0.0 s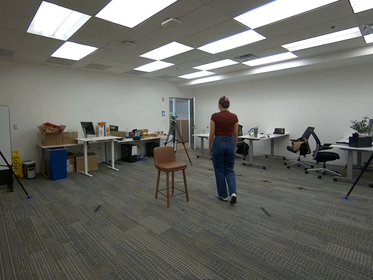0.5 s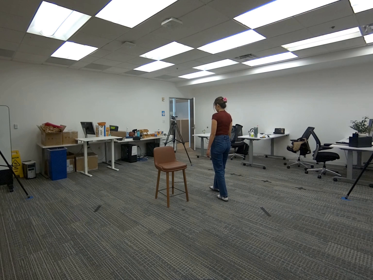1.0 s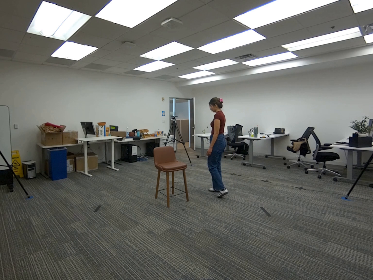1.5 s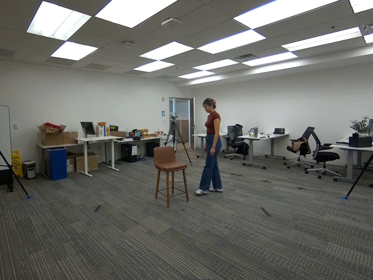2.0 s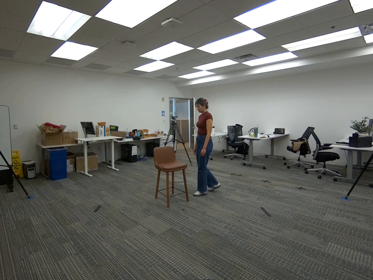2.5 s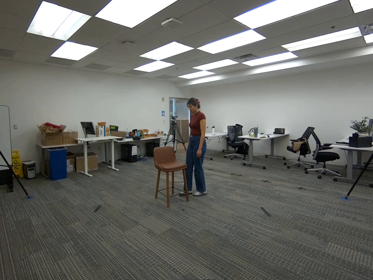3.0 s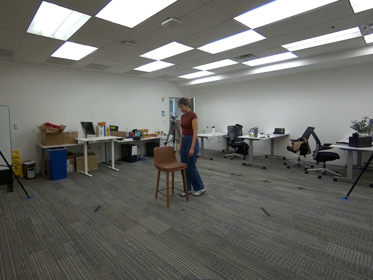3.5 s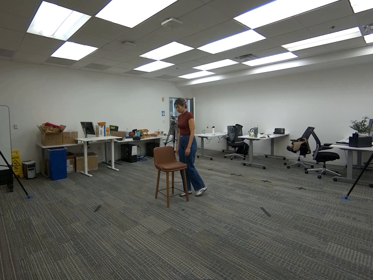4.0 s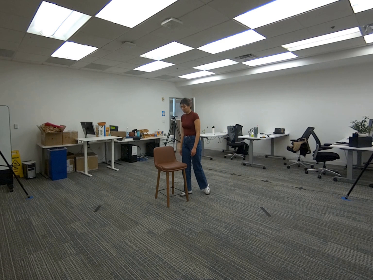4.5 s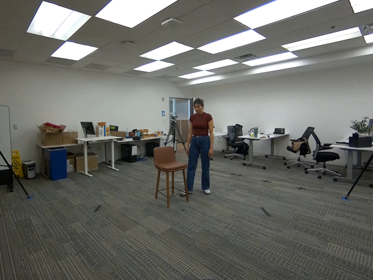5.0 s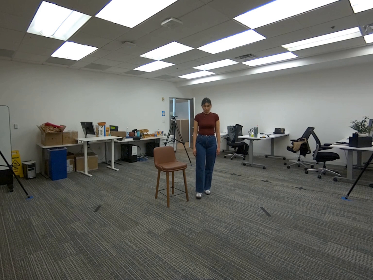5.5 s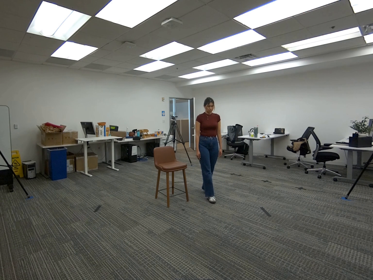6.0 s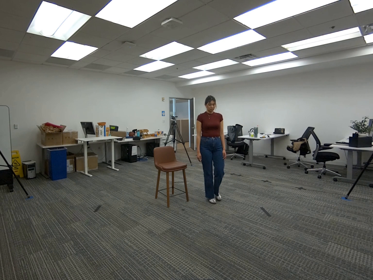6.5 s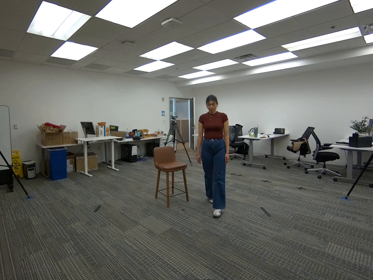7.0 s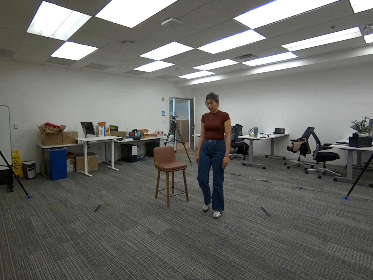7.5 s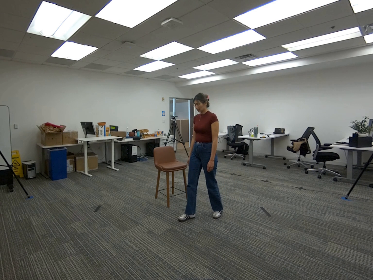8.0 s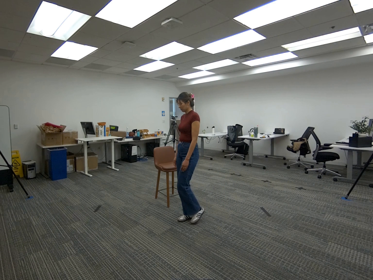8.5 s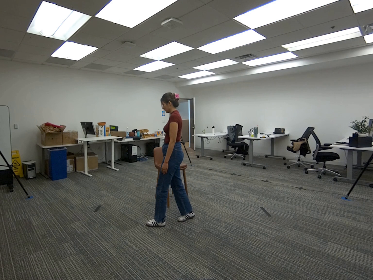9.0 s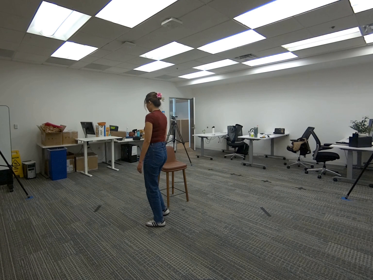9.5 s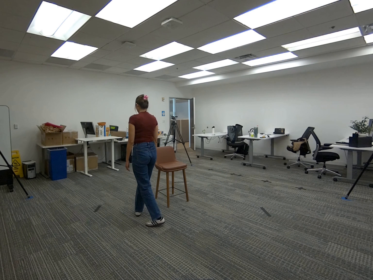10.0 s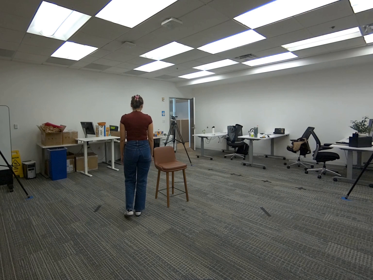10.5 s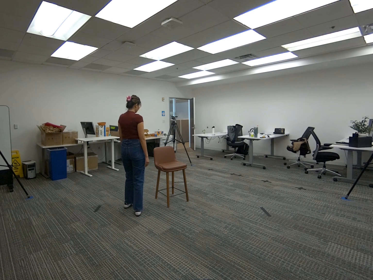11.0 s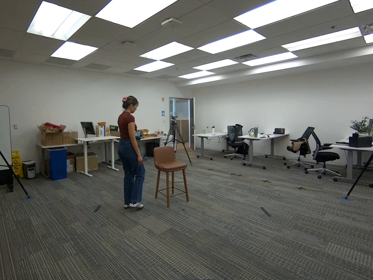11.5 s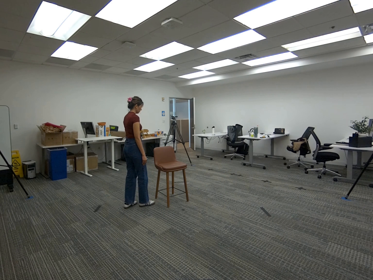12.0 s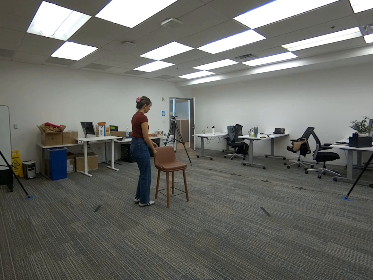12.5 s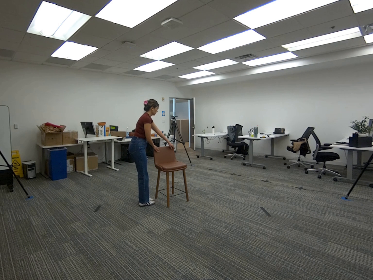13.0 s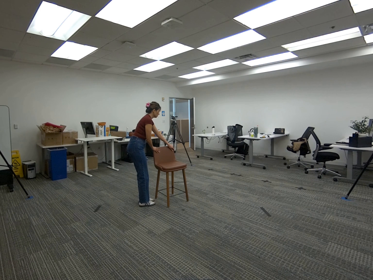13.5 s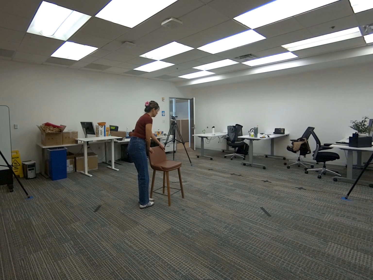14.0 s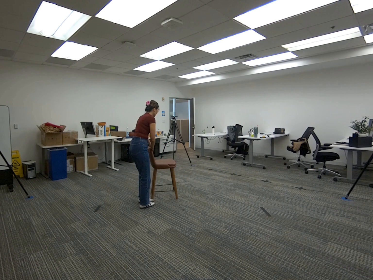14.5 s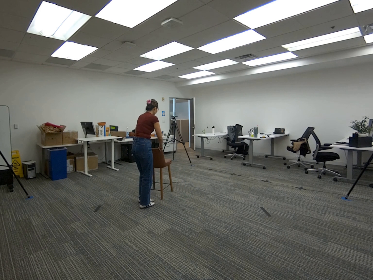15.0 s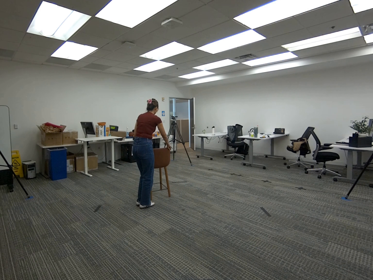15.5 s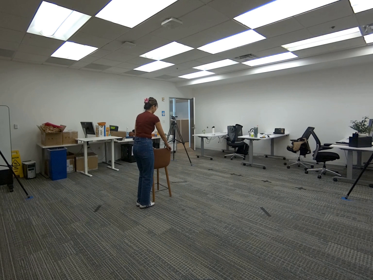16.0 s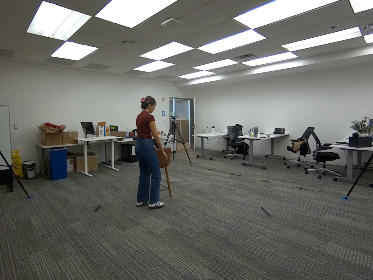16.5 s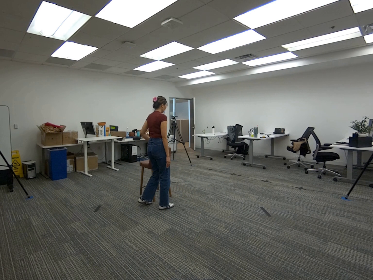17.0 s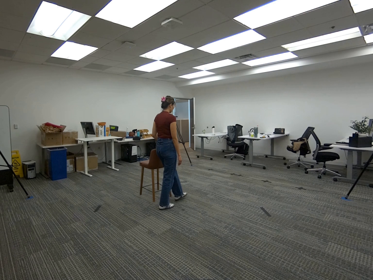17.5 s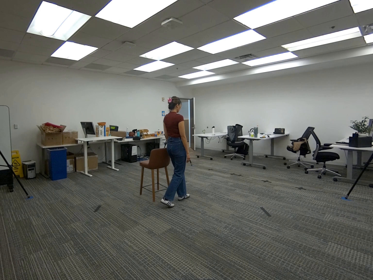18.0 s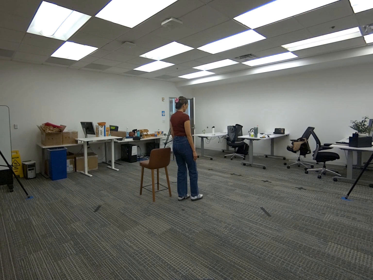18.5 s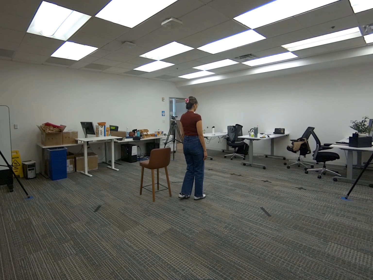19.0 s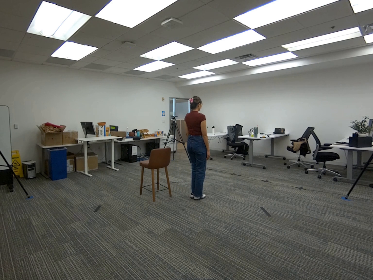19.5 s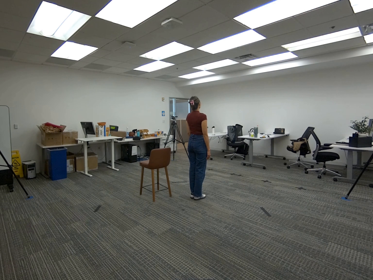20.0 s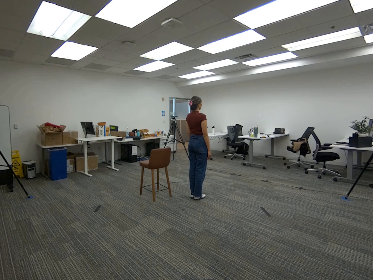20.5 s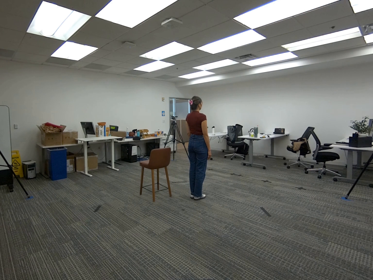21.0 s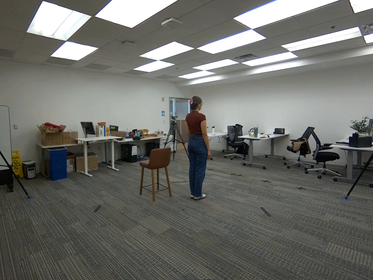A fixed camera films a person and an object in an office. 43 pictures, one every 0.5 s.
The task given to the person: Walk over to the tall bar stool and grasp the stool with both hands rotating the bar stool 90° and then placing the tall bar stool back on the ground.
